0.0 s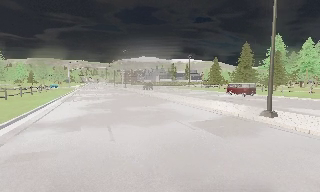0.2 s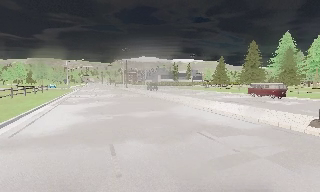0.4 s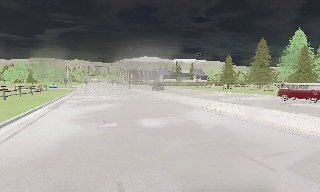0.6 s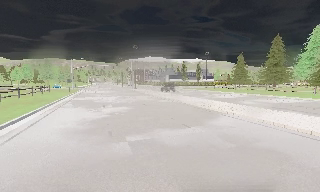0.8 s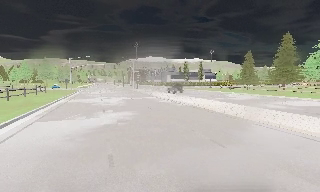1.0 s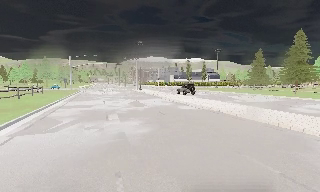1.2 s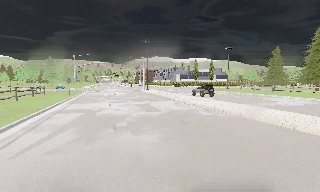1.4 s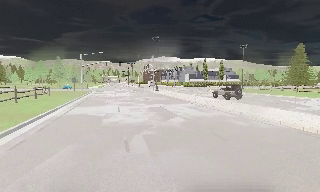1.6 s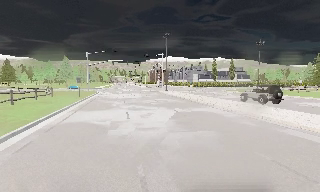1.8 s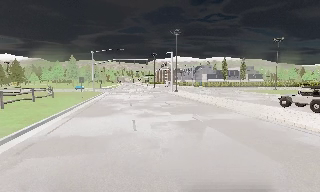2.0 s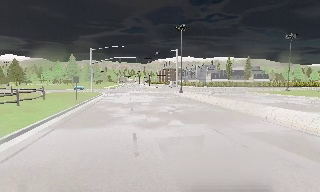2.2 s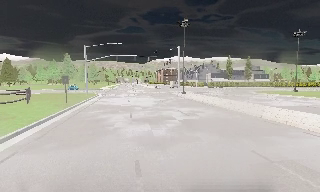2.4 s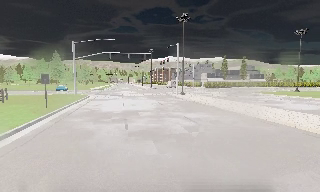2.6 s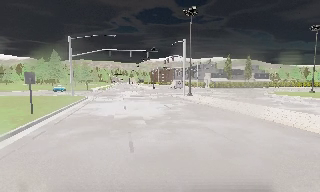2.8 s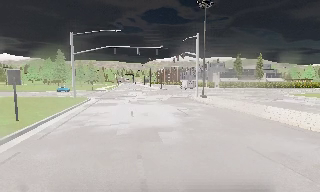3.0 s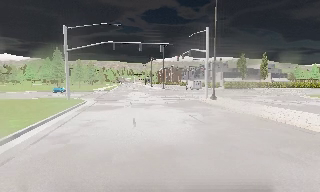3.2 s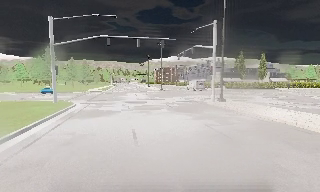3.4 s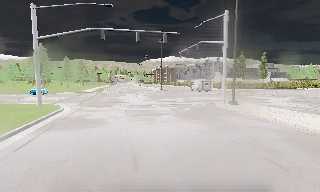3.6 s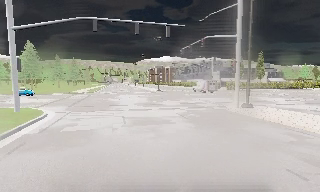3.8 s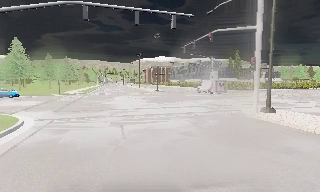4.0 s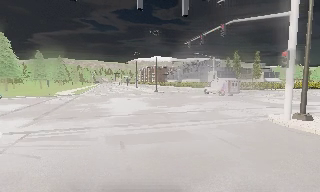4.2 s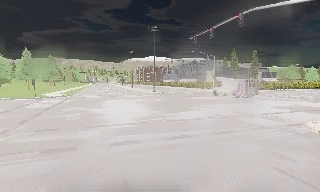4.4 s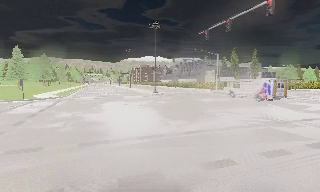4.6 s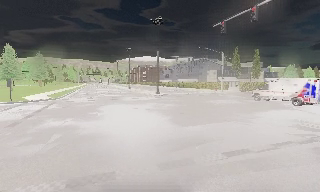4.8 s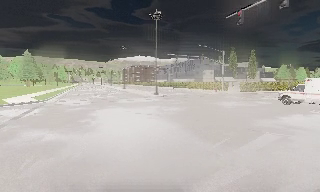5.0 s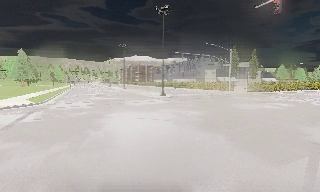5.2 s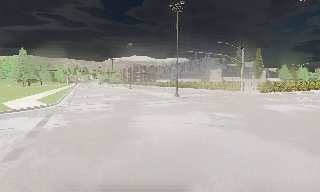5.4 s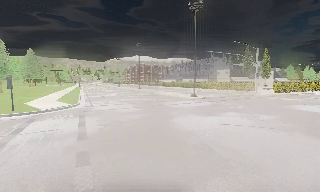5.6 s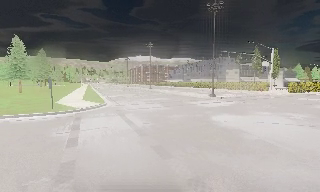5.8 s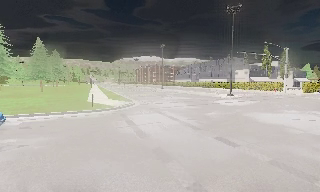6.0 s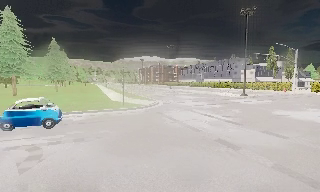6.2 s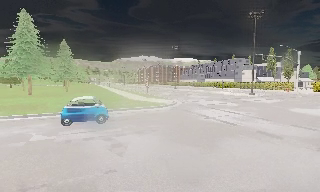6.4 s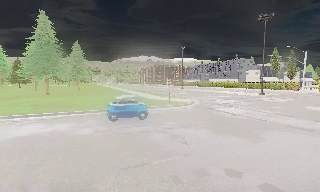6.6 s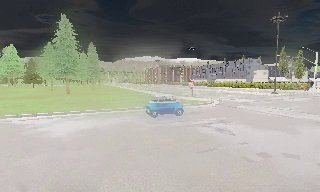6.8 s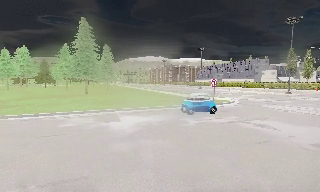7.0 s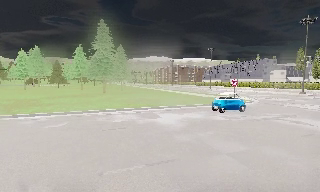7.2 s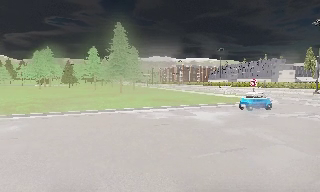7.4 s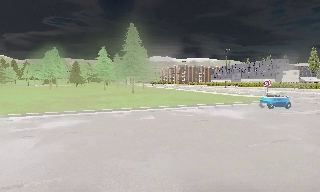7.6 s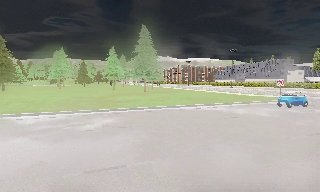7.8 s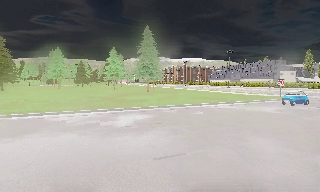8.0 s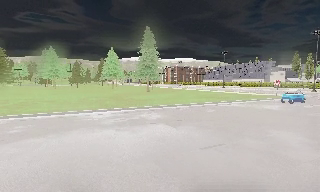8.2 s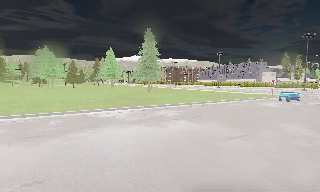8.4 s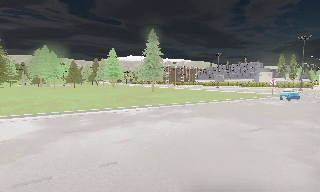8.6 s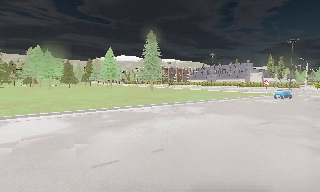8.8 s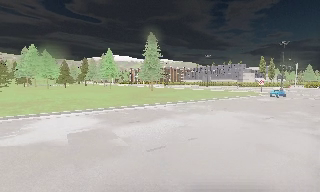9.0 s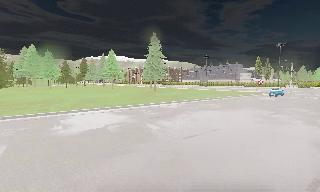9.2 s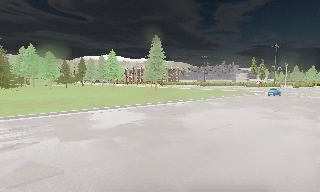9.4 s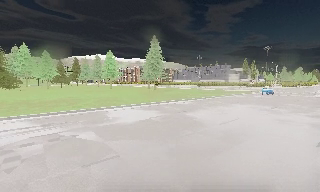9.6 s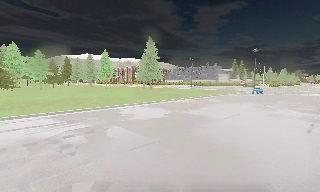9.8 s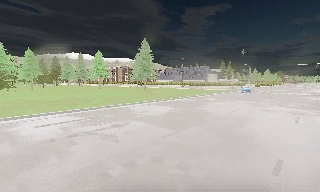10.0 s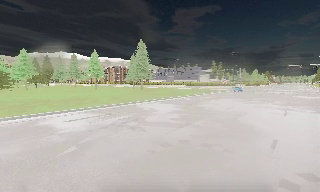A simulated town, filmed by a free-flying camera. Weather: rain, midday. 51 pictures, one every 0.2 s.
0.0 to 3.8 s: The camera travels forward, about 45 m, so what stands in front looms larger.
3.8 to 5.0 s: The camera travels forward and to its left, about 13 m, so what stands in front looms larger.
5.0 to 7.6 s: The camera travels to its left, about 30 m, so close, fixed things drift to the right.
7.6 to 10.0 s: The camera pans to its right, which is clockwise from overhead, by about 30 degrees. It travels to its left and backward, about 20 m, so close, fixed things drift to the right.
The film runs backward here.
